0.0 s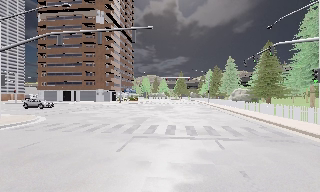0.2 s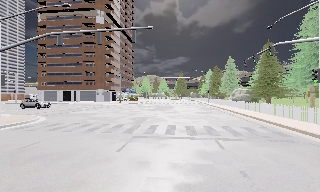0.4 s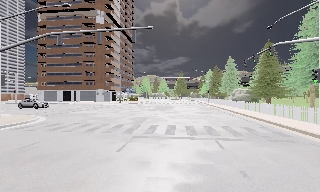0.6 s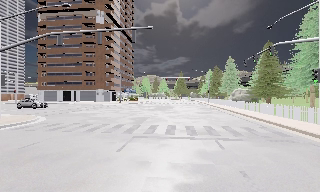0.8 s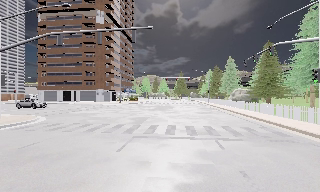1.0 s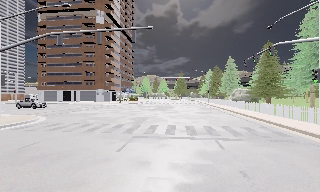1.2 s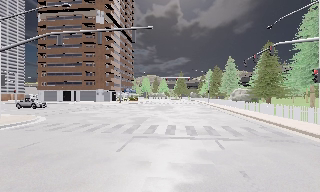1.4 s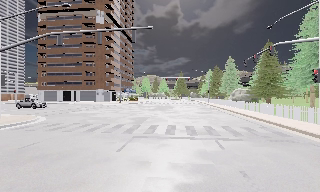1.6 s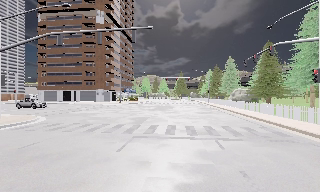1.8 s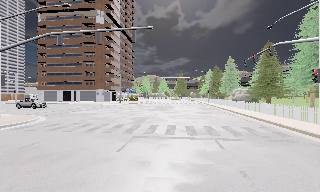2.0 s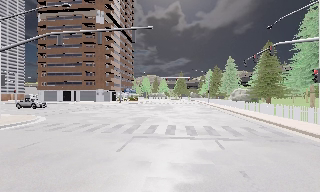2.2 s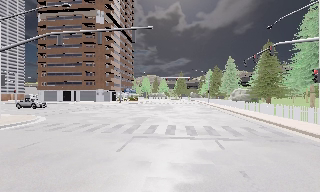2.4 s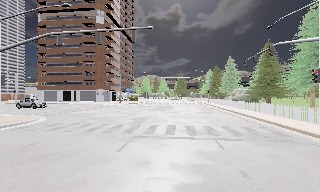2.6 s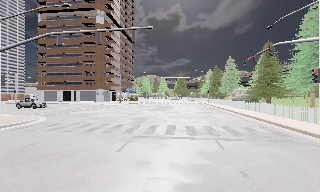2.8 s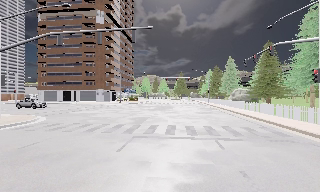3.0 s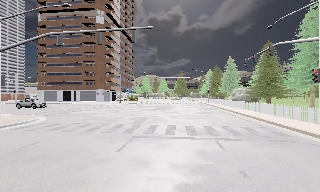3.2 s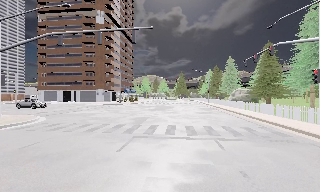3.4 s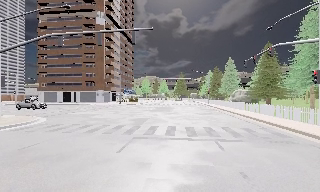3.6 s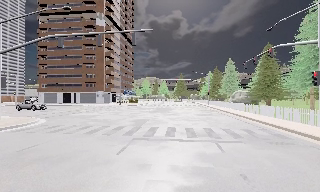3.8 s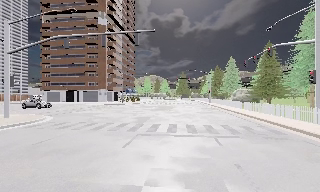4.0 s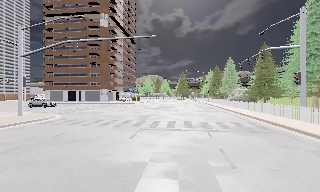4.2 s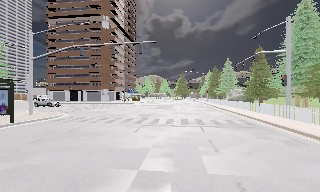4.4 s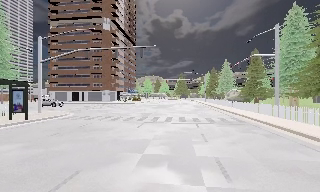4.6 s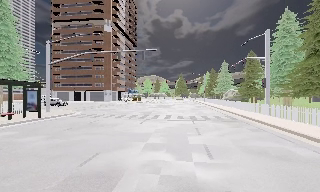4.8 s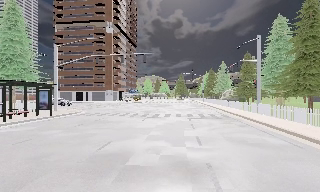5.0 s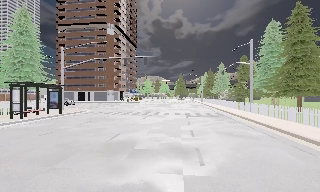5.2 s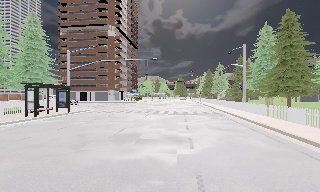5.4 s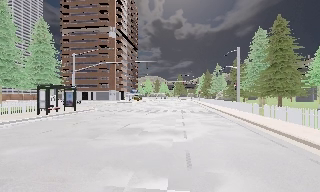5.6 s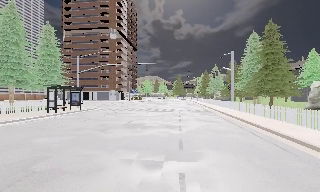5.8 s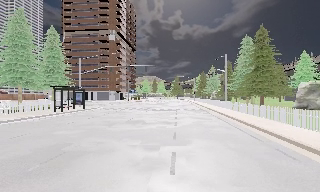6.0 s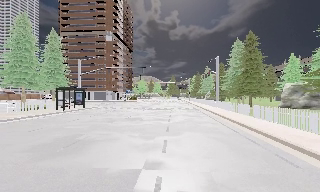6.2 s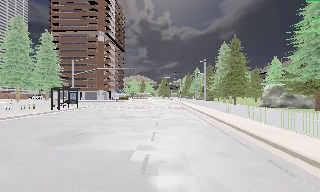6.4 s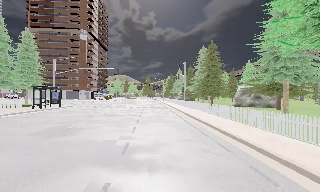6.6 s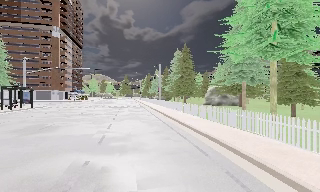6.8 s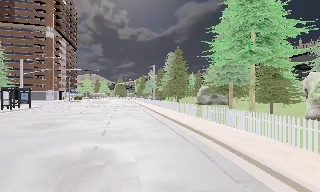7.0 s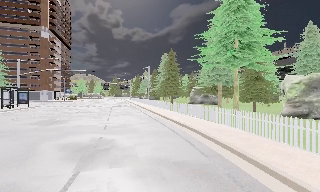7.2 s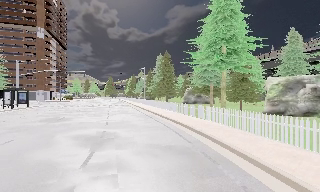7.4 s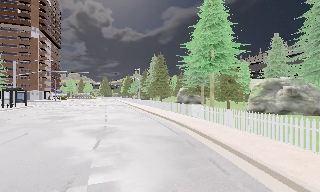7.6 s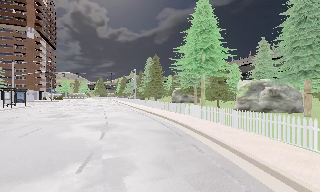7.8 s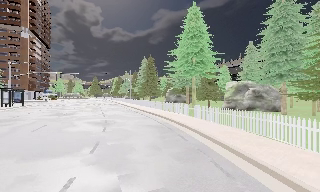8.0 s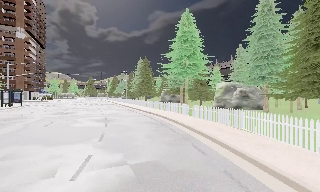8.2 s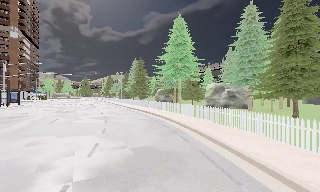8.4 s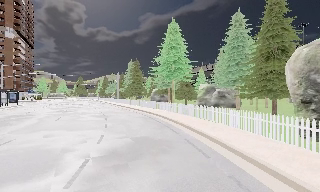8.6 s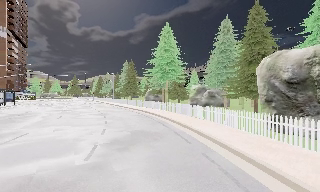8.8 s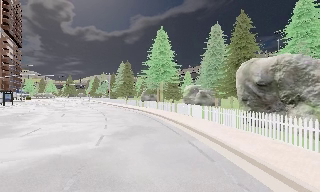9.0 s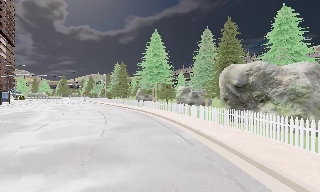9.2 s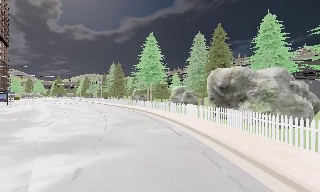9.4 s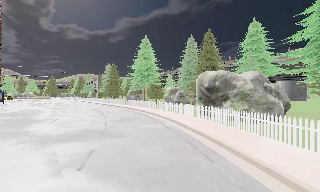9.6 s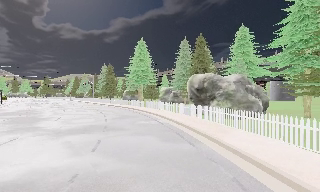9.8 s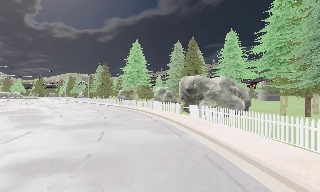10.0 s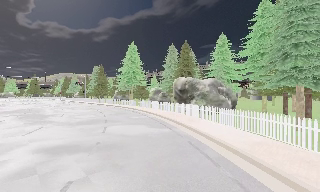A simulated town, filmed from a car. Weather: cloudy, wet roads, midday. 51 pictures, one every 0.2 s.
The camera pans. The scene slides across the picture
to the left.
The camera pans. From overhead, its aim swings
clockwise.
0.0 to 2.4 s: The camera keeps its place and its aim.
2.4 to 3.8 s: The camera shifts only a little, or ends up much as it began.
3.8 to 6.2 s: The camera travels backward, about 16 m, so what stands in front gets smaller.
6.2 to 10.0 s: The scene slides to the left, as the camera pans about 45 degrees to its right. It travels backward, about 25 m.
The film runs backward here.
